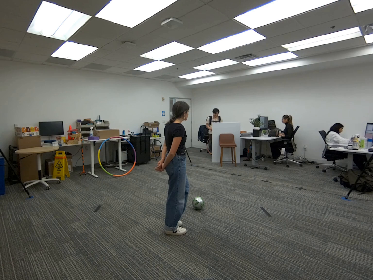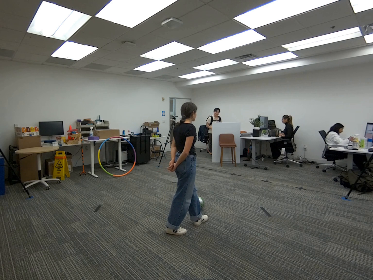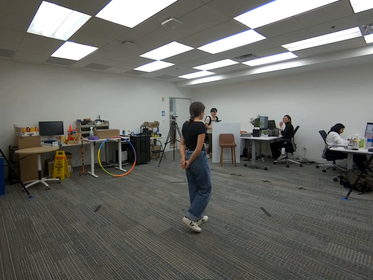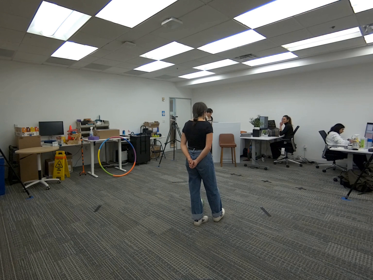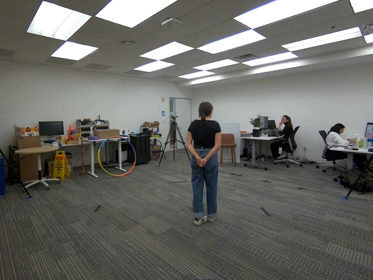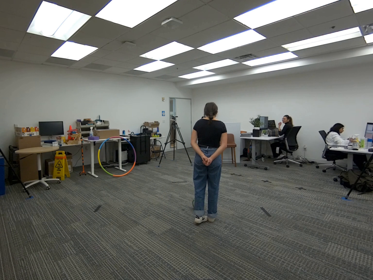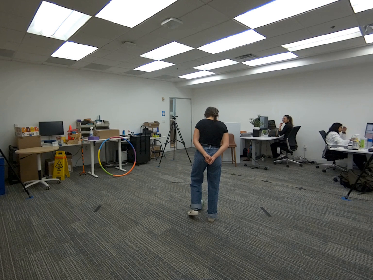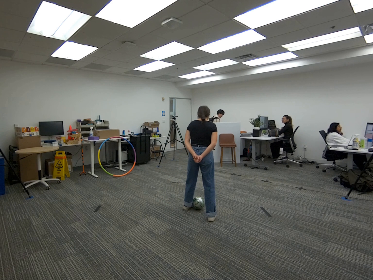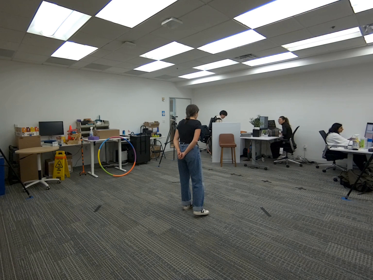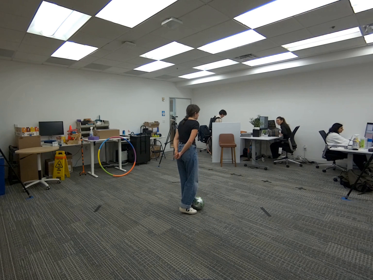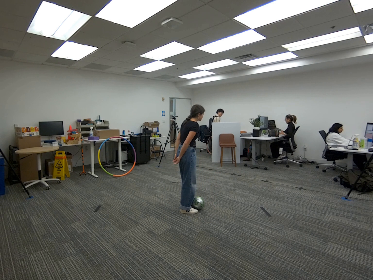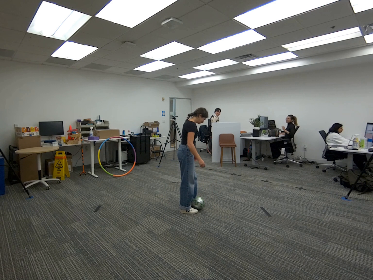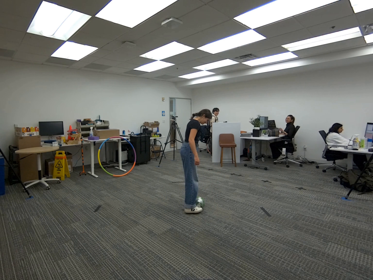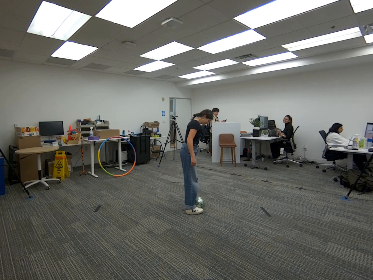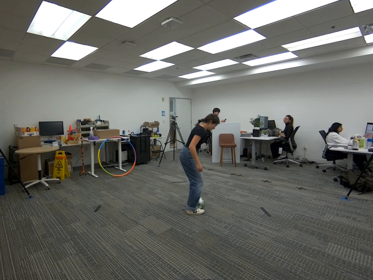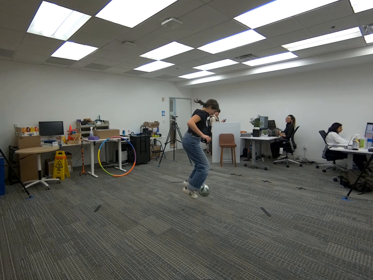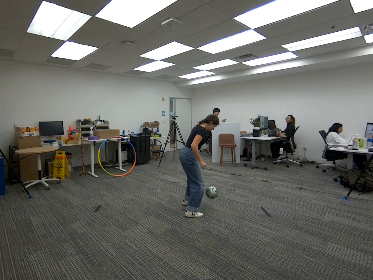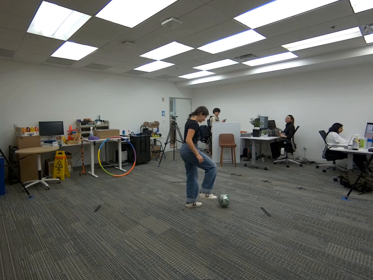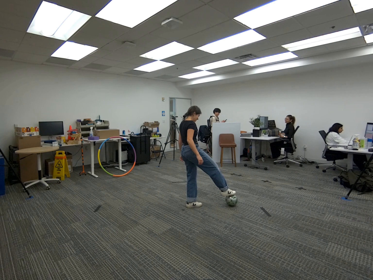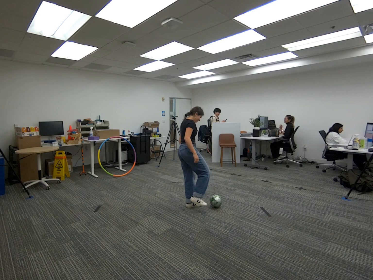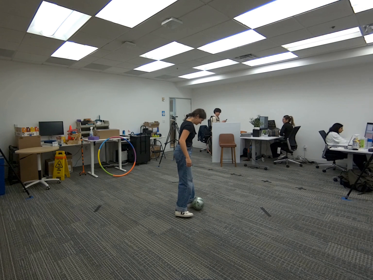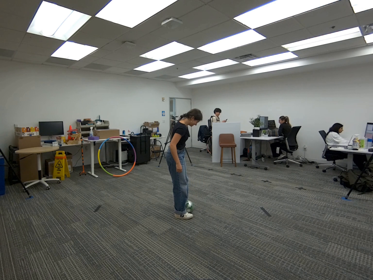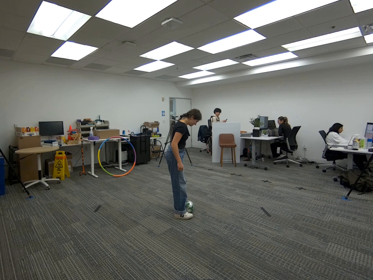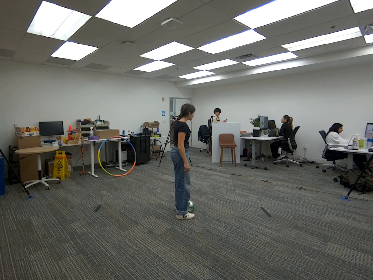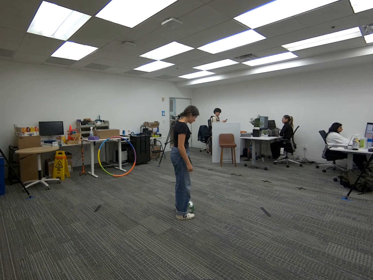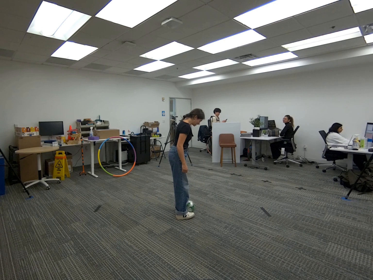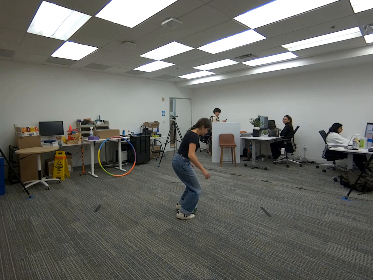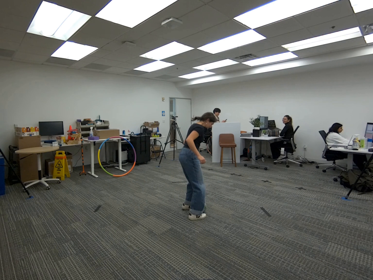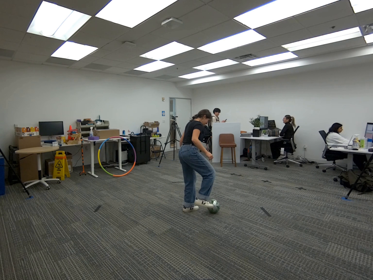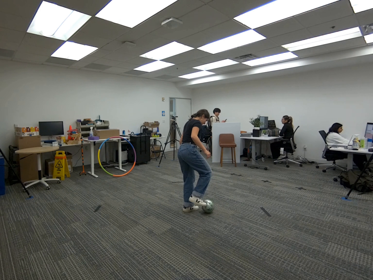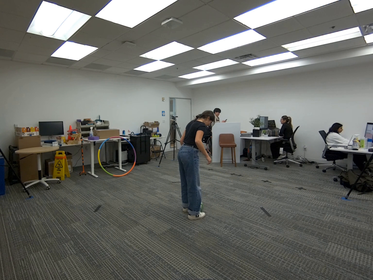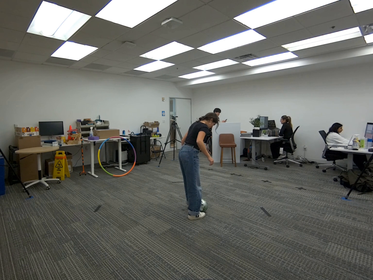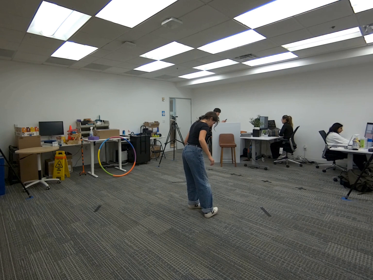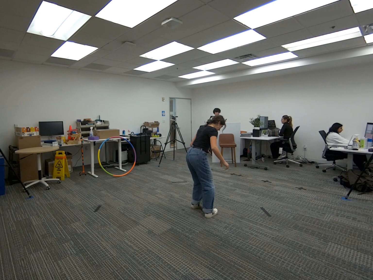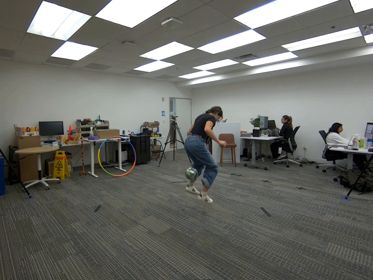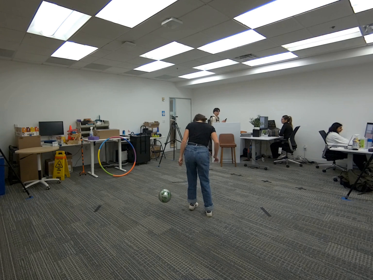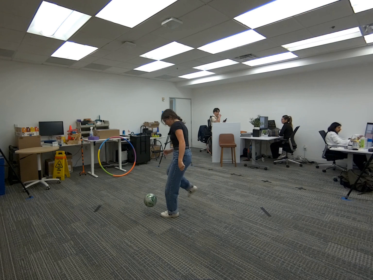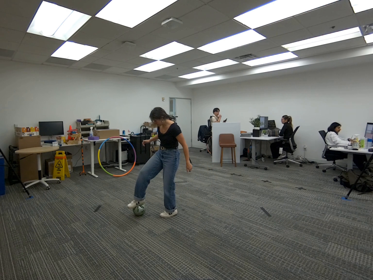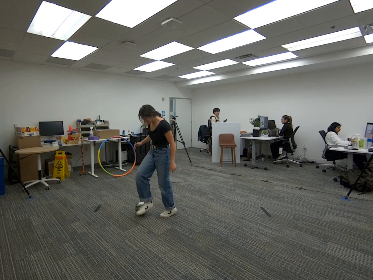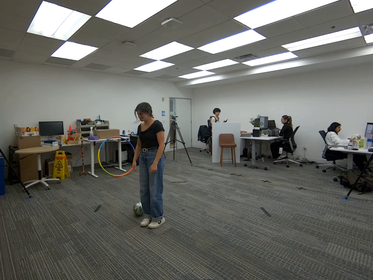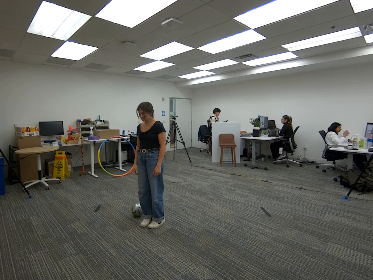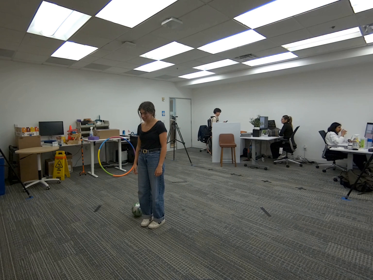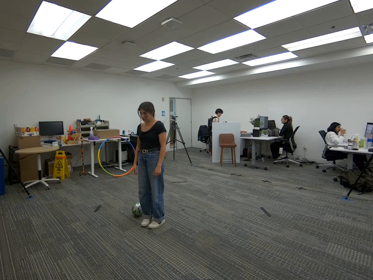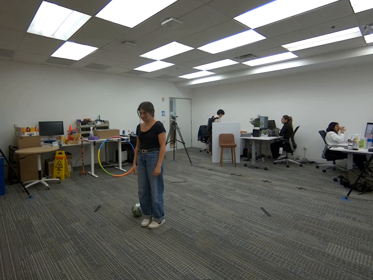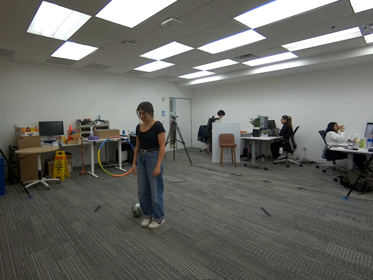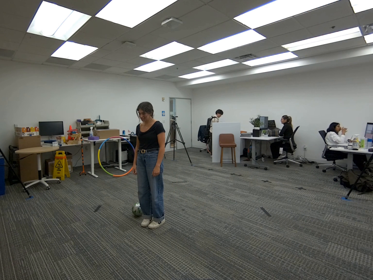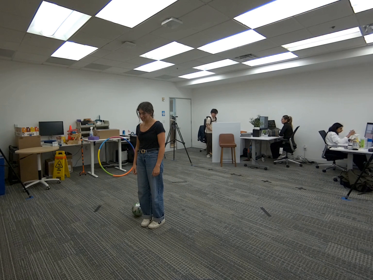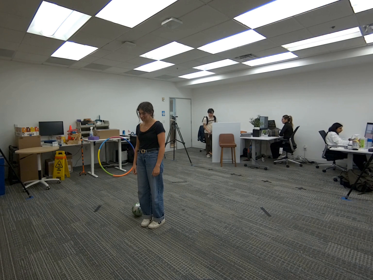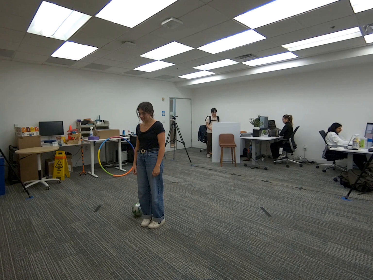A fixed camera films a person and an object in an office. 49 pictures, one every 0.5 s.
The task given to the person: Walk over to the soccer ball and interact with the soccer ball using your both feet.
